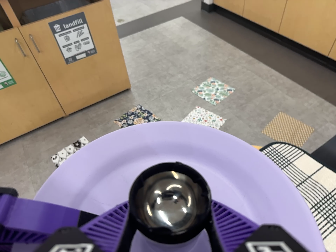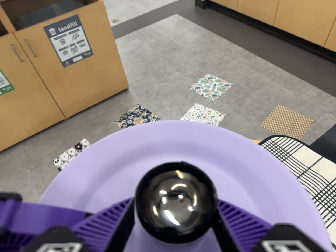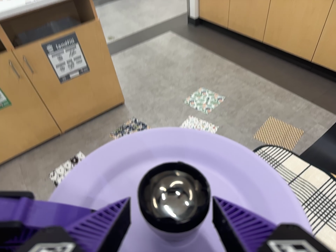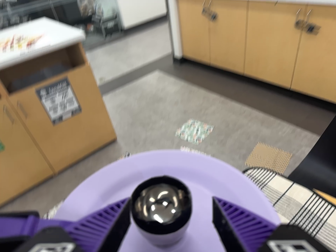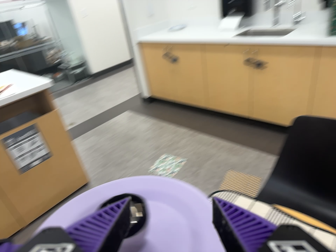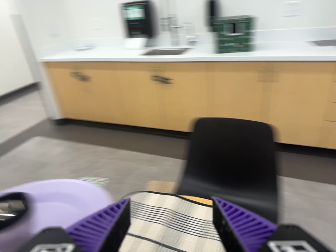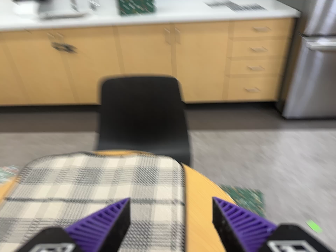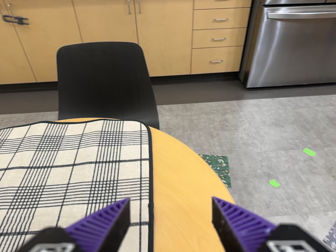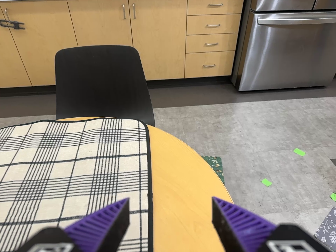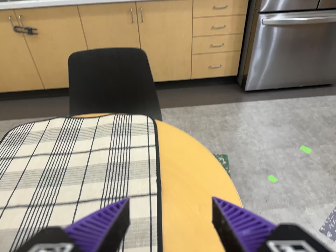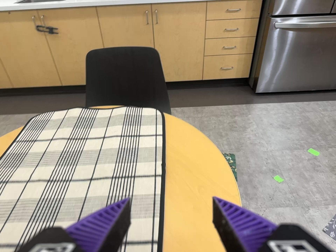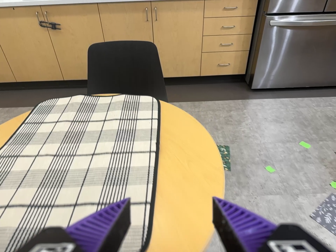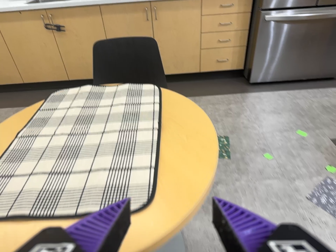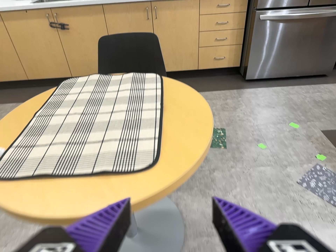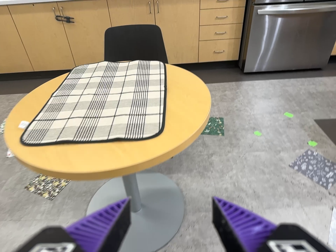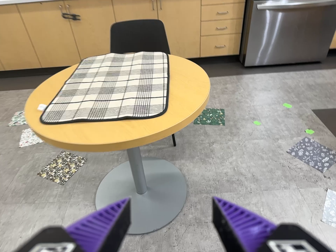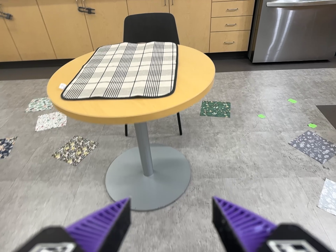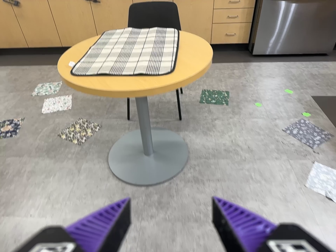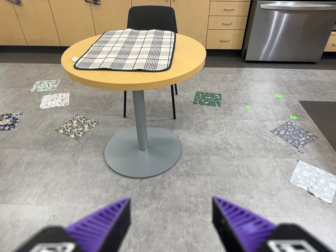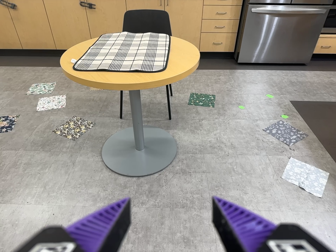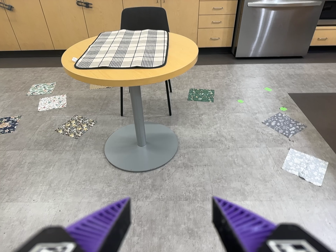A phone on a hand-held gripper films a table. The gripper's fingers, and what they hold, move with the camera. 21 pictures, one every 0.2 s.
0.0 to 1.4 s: The scene slides to the left, as the camera pans about 50 degrees to its right. It travels toward the bottom of its view, to its right and backward, about 32 cm. Its aim tips toward the top of its view by about 15 degrees. It rolls about its line of sight by about 30 degrees, and the scene rotates counterclockwise.
1.4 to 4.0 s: The camera travels backward and toward the bottom of its view, about 110 cm, so what stands in front gets smaller.
The film runs backward here.
